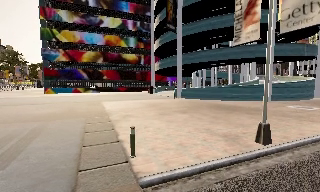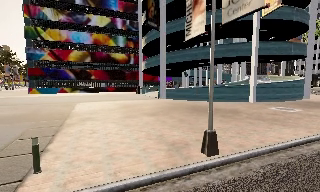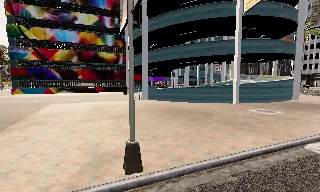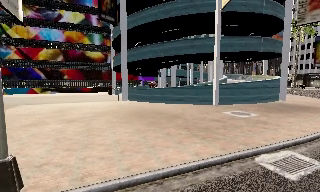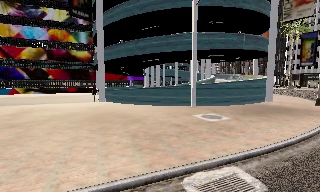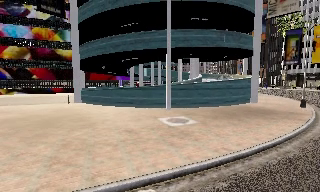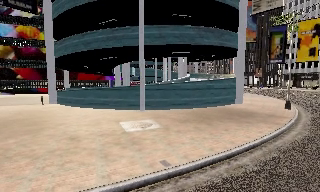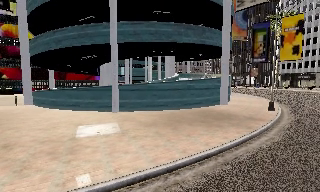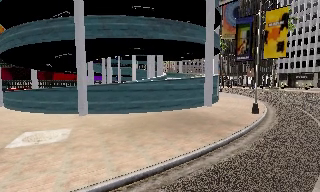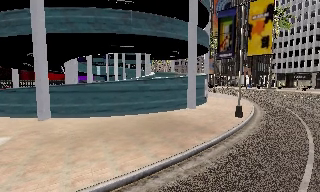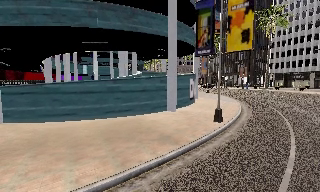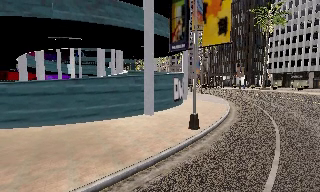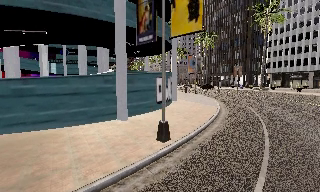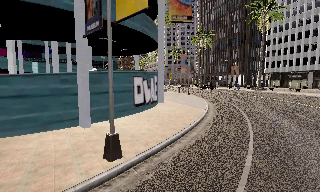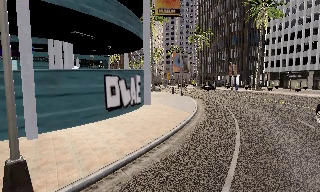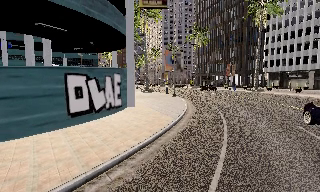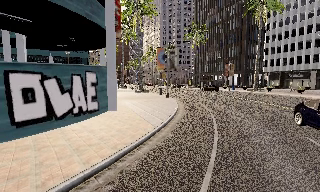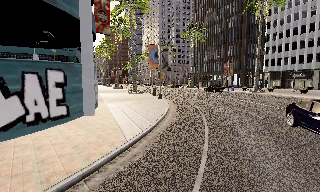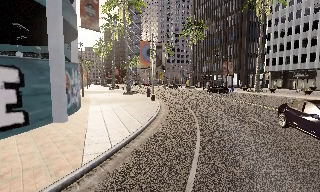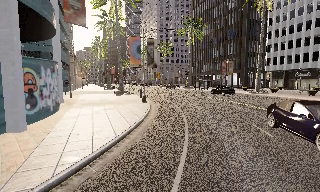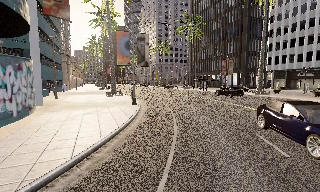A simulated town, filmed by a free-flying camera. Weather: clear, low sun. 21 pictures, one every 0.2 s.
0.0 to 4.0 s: The camera travels to its right and forward, about 40 m, so close, fixed things drift to the left.
The film runs backward here.
